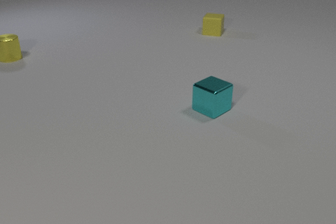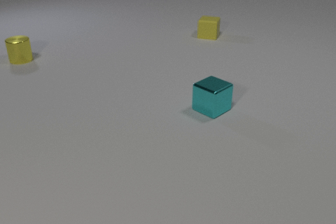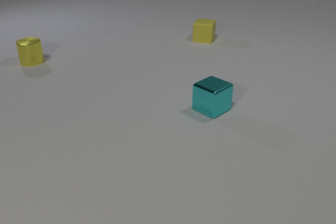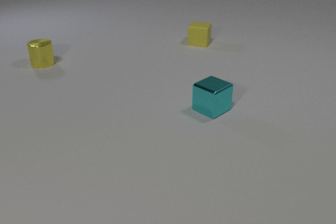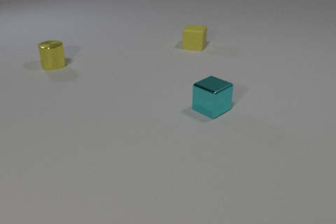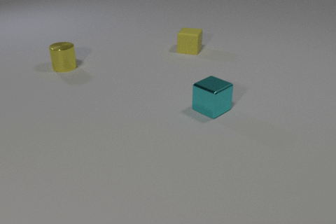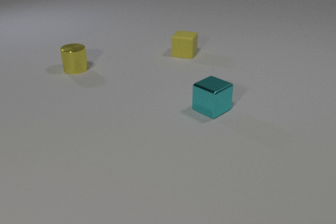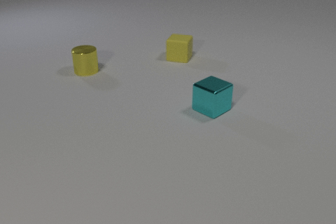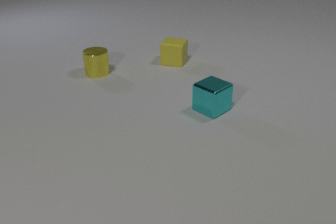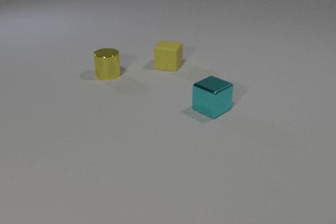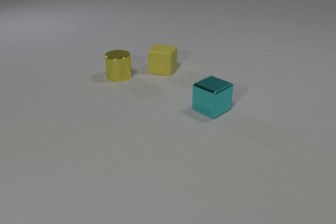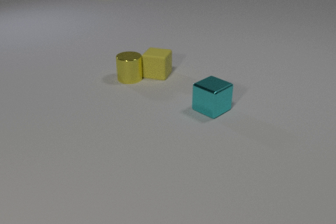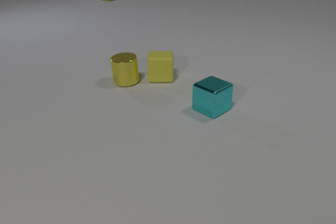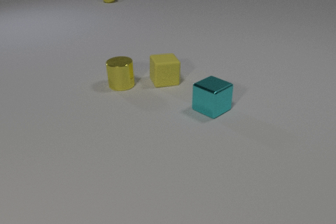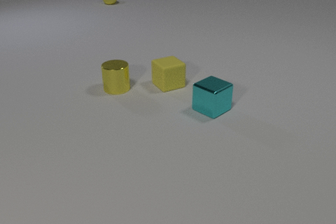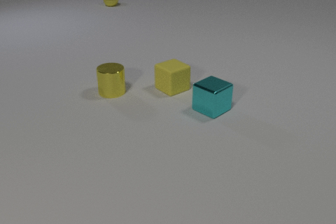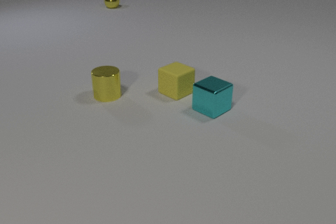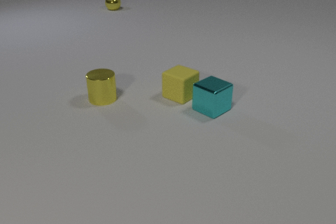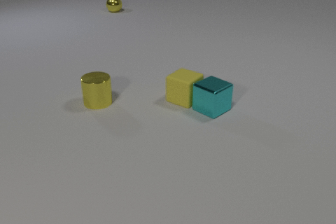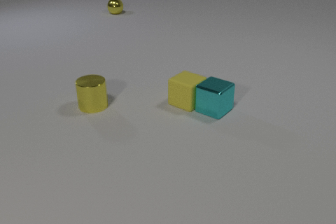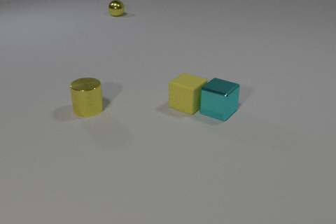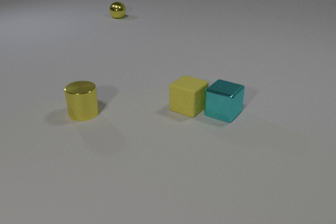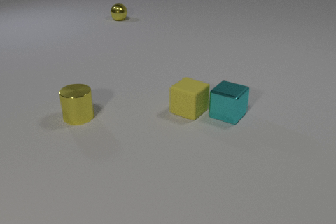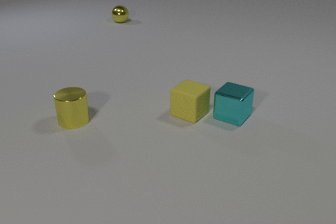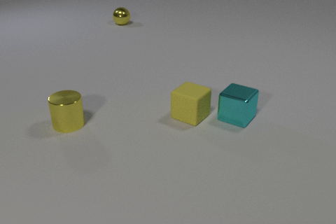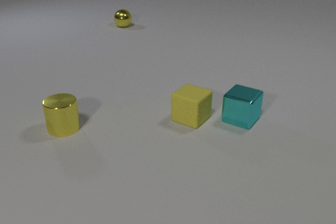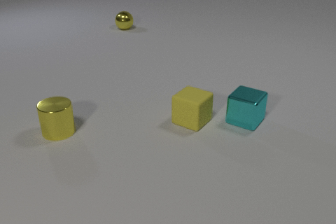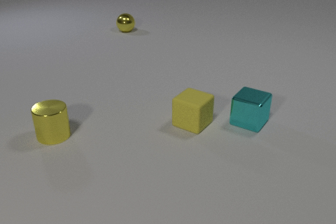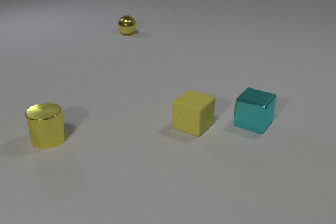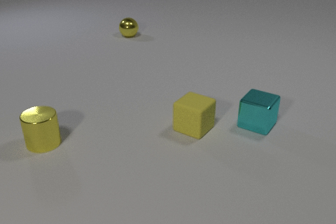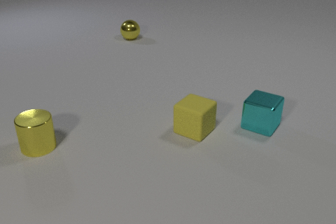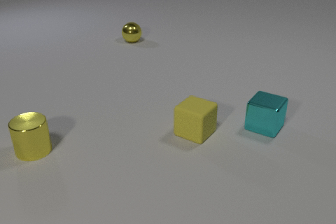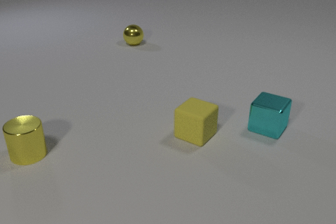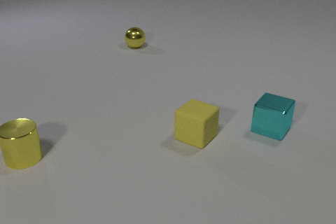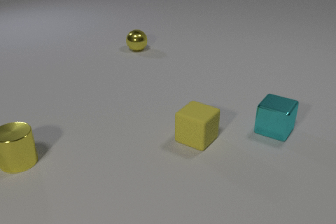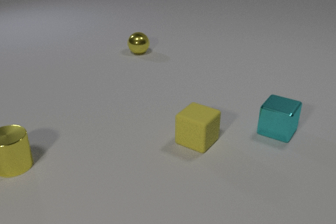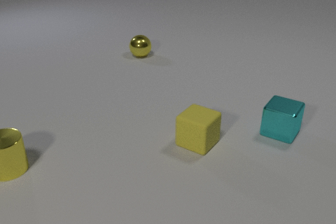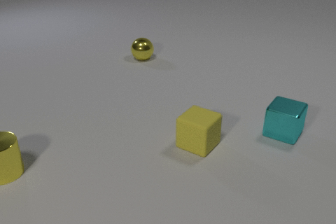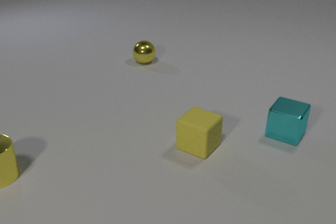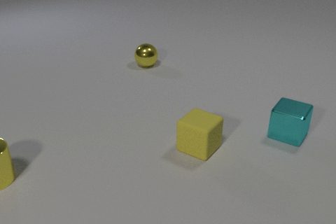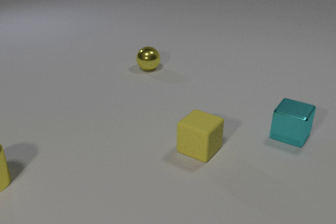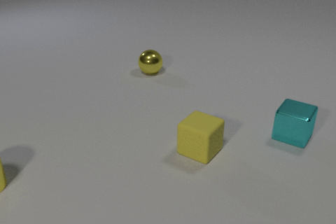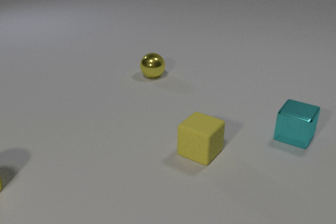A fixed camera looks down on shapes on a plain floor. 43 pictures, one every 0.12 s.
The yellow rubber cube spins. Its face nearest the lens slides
to the right.
The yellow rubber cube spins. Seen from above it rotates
counterclockwise.
0.00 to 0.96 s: The yellow rubber cube slides toward the camera and to the left. The yellow metal cylinder slides to the right and toward the camera.
0.96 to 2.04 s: The yellow rubber cube slides toward the camera, spins counterclockwise seen from above by about 60 degrees, its near face sliding to the right. The yellow metal cylinder slides toward the camera. The yellow metal sphere comes in at the top edge, rolls toward the camera. The yellow rubber cube and the yellow metal cylinder collide.
2.04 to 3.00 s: The yellow rubber cube slides toward the camera. The yellow metal cylinder slides toward the camera and to the left. The cyan metal cube slides to the right and toward the camera. The yellow metal sphere rolls toward the camera. The yellow rubber cube and the cyan metal cube collide.
3.00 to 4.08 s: The yellow rubber cube slides toward the camera. The yellow metal cylinder slides toward the camera and to the left. The cyan metal cube slides to the right and toward the camera. The yellow metal sphere rolls toward the camera.
4.08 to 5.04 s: The yellow rubber cube slides toward the camera. The yellow metal cylinder slides to the left and toward the camera. The cyan metal cube slides to the right. The yellow metal sphere rolls toward the camera.
What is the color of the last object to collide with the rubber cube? cyan.
Are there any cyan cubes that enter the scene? no.
How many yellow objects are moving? 3.
